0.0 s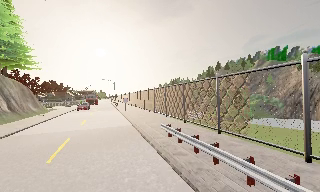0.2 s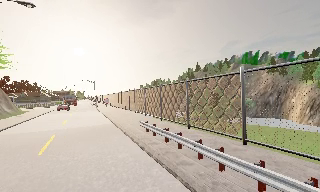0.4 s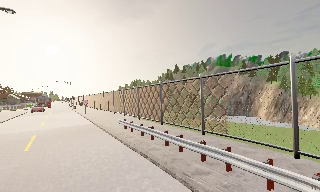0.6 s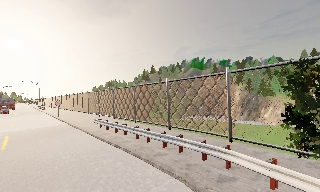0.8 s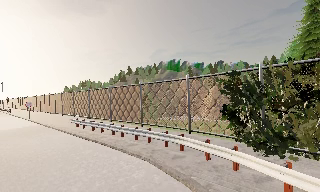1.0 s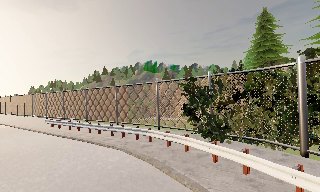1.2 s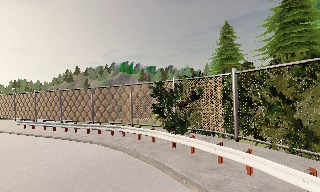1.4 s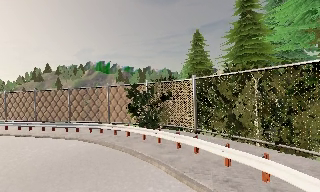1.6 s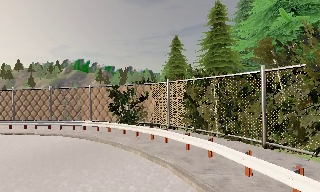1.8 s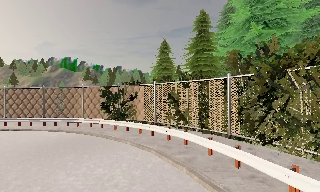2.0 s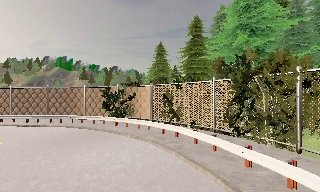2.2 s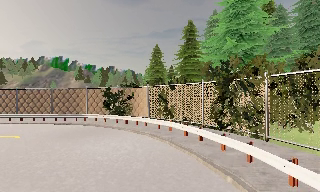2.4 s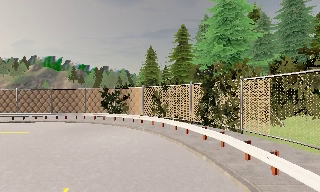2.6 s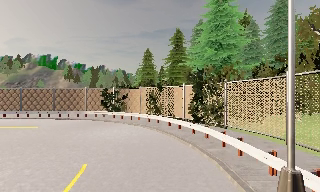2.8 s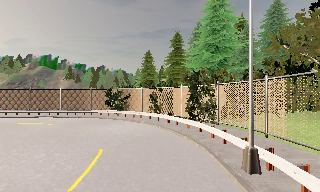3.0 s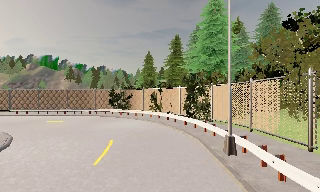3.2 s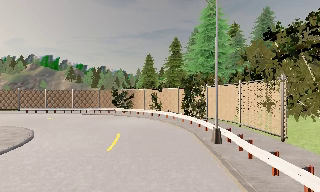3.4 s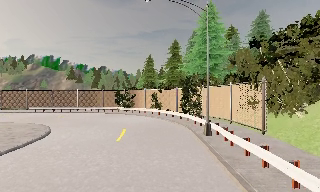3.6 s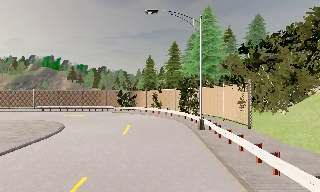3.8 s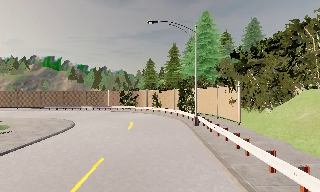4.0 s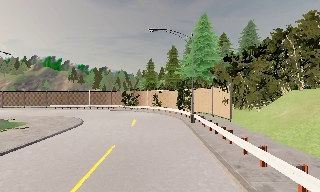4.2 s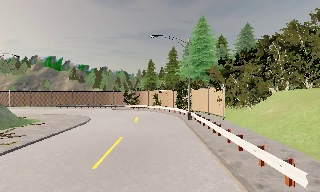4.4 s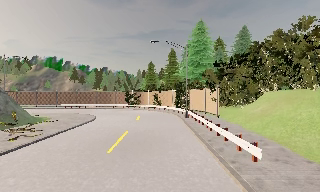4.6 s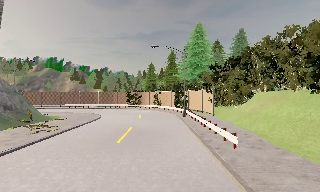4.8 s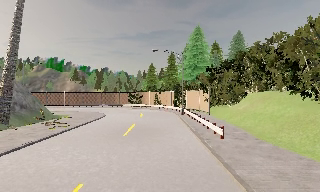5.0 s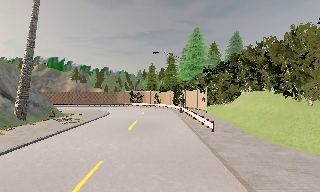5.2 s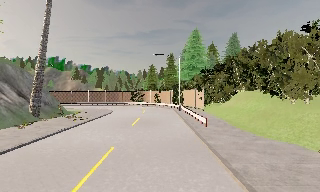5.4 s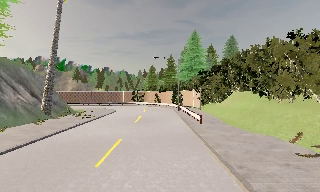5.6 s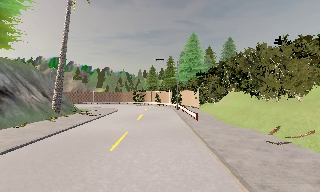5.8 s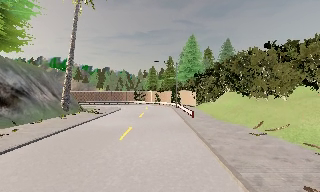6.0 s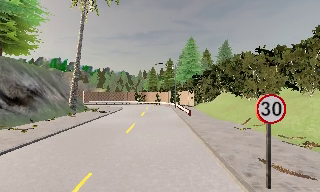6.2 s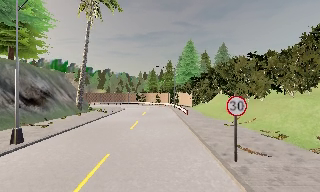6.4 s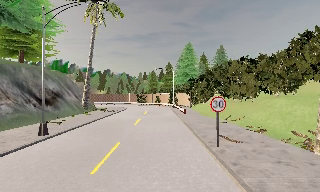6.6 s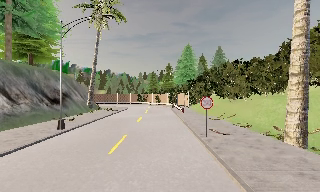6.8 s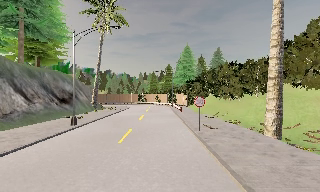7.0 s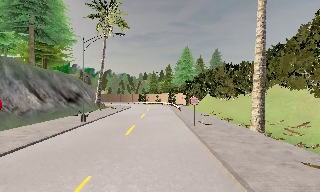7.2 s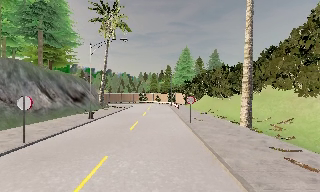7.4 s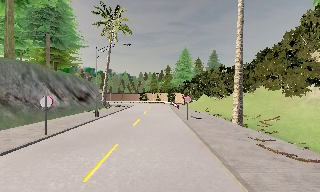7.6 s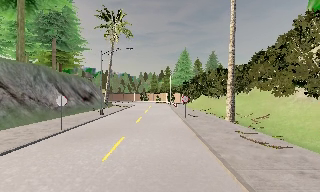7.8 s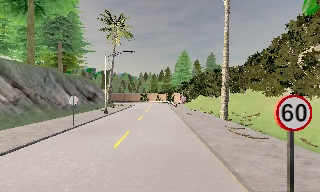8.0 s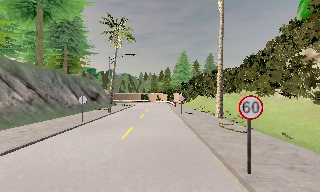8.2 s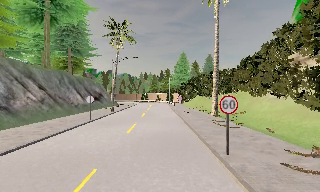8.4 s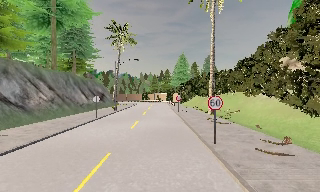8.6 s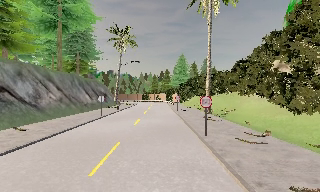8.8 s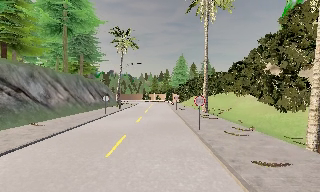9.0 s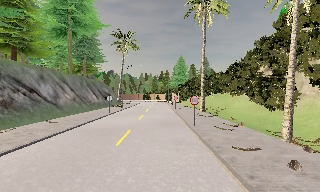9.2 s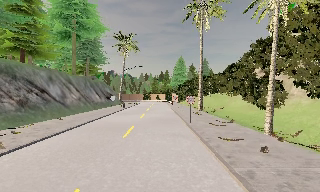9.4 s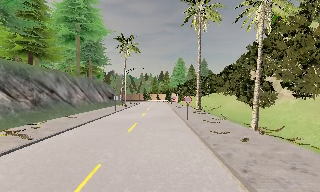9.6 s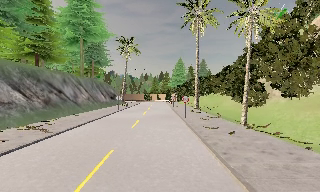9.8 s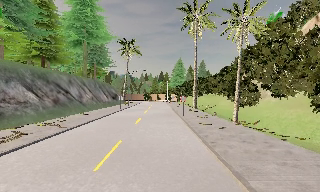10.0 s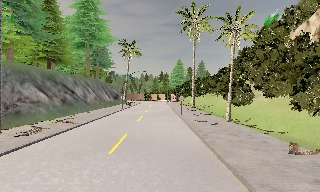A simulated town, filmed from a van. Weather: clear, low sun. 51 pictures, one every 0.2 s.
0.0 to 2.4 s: The camera swings to its right by about 70 degrees, and the scene slides to the left. It travels backward, about 17 m.
2.4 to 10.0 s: The camera travels backward, about 55 m, so what stands in front gets smaller.
The film runs backward here.
